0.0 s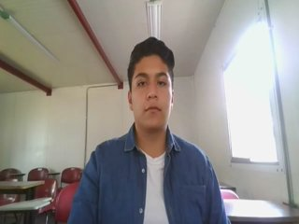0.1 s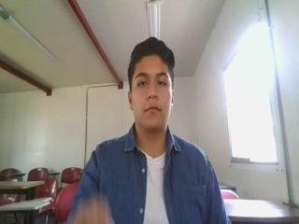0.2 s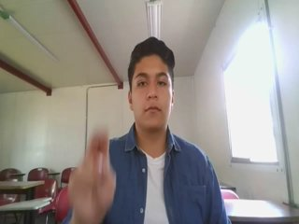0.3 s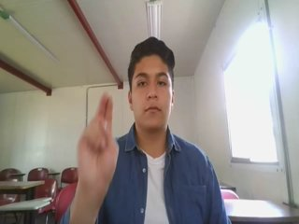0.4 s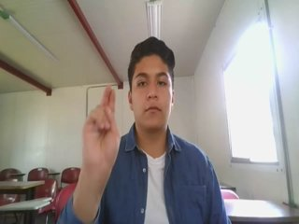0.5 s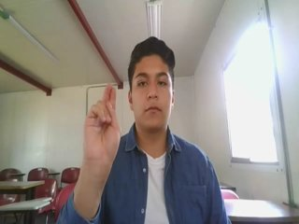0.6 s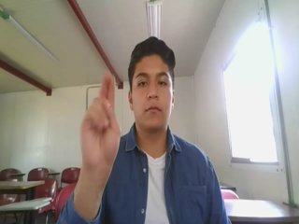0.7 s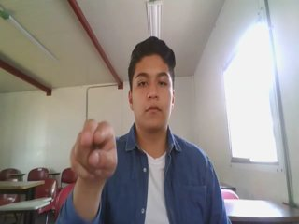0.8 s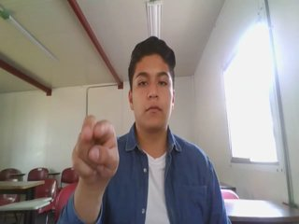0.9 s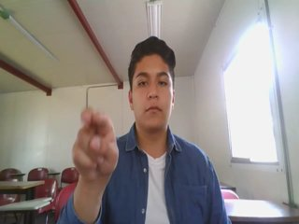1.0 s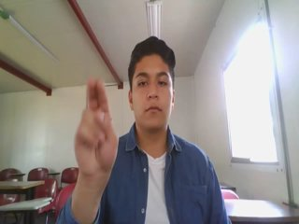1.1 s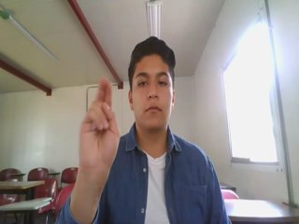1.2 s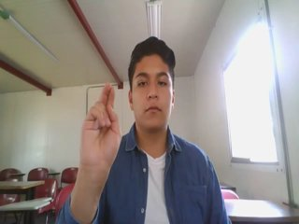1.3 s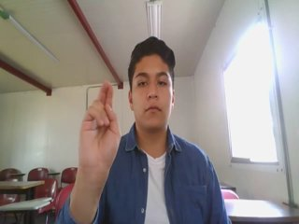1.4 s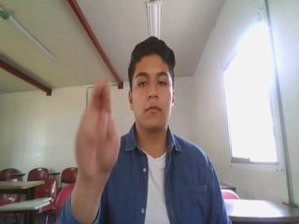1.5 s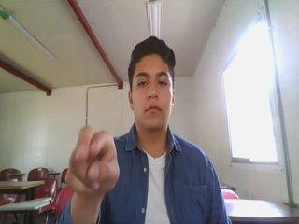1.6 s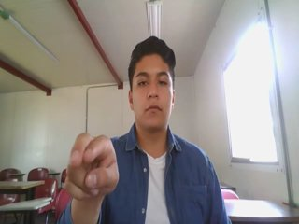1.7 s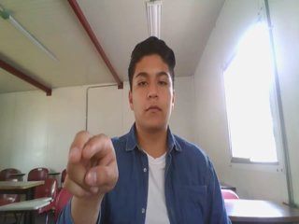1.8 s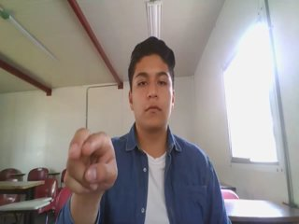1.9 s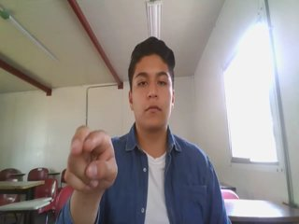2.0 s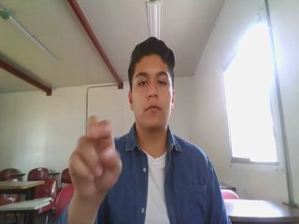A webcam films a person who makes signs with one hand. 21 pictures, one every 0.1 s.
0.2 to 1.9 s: Double click with two fingers.
